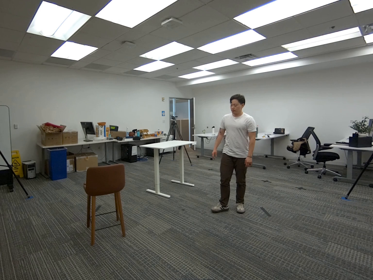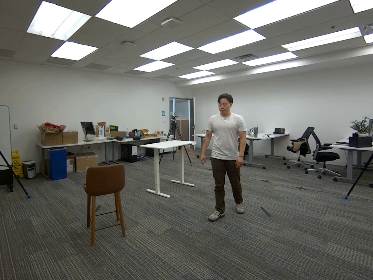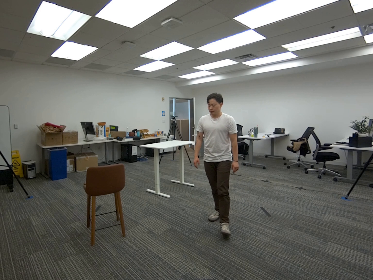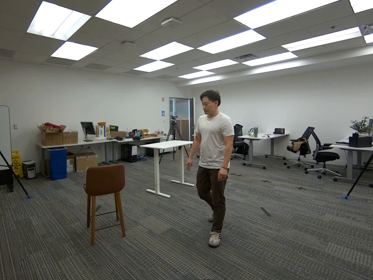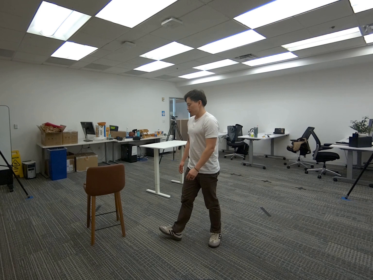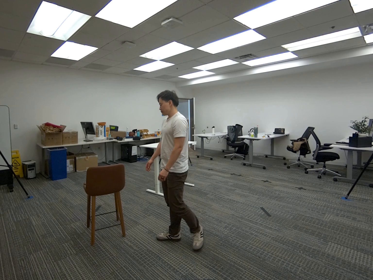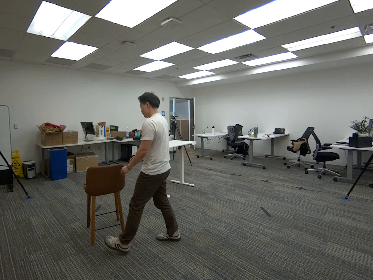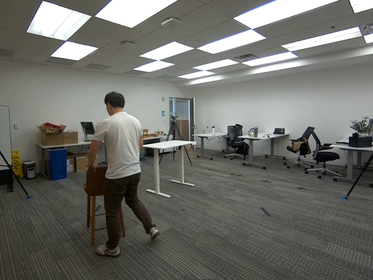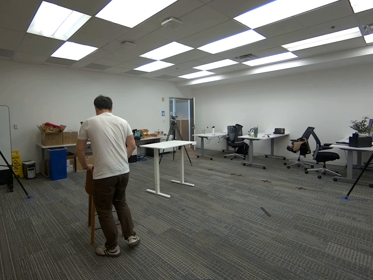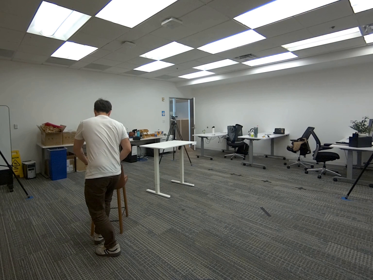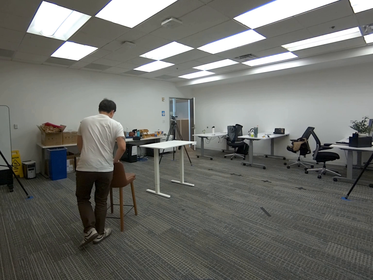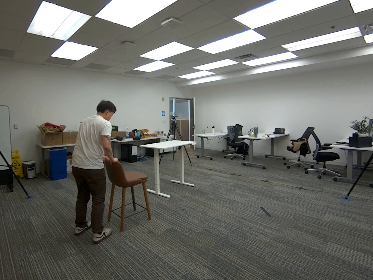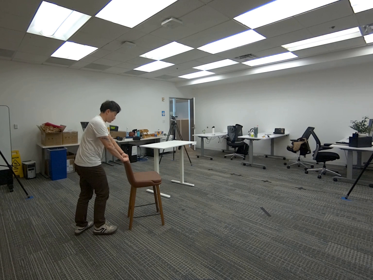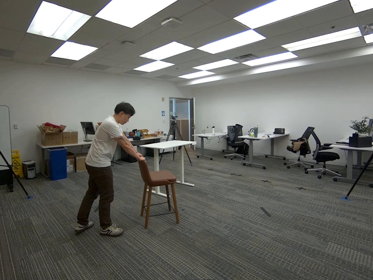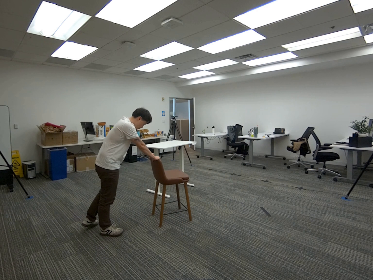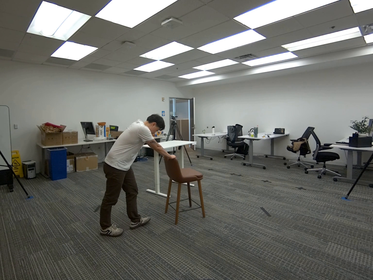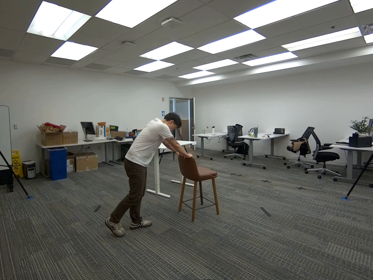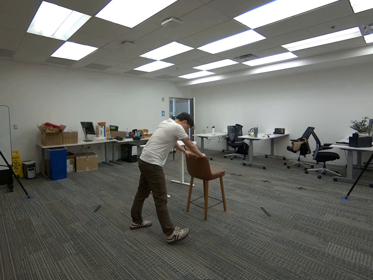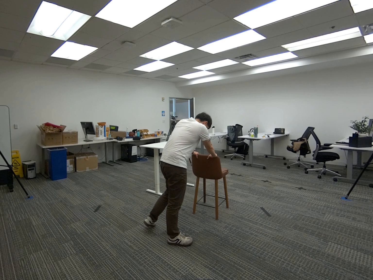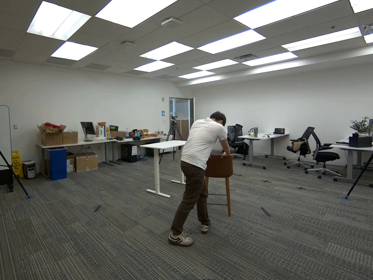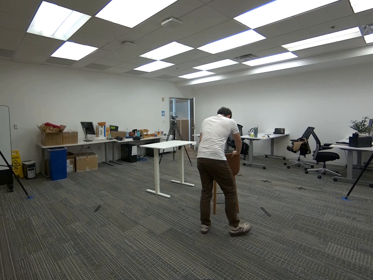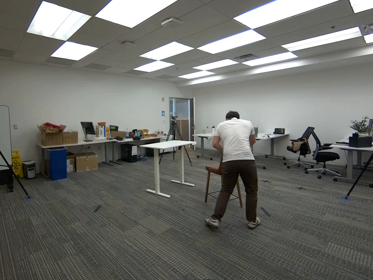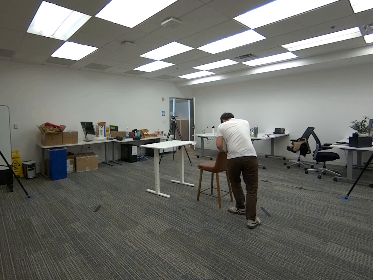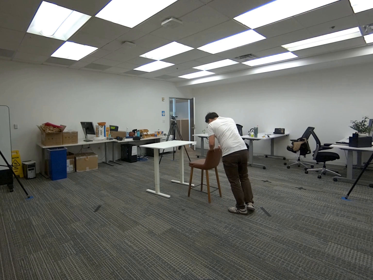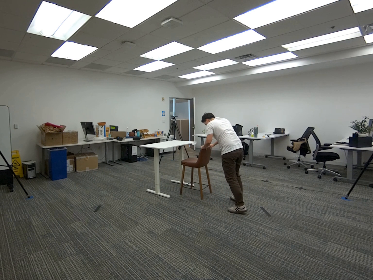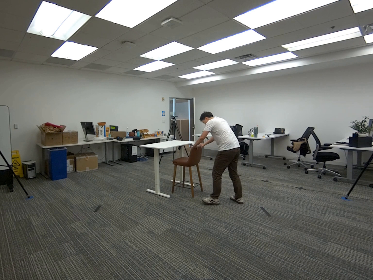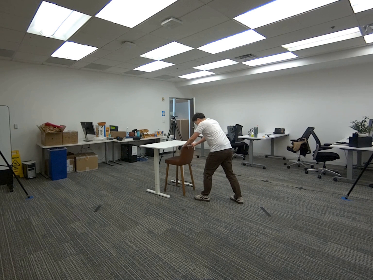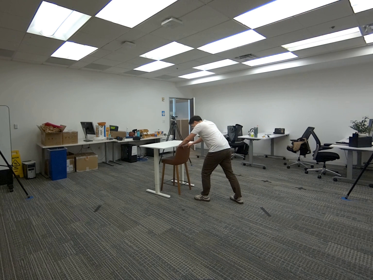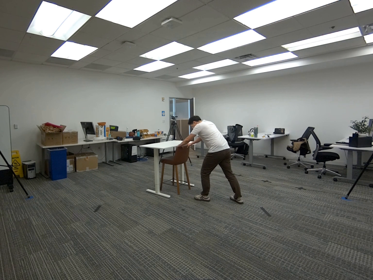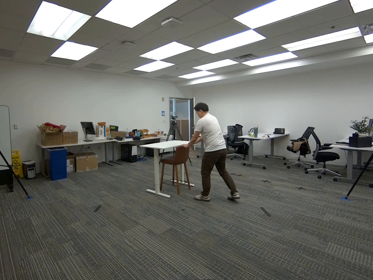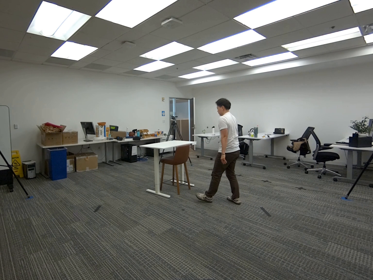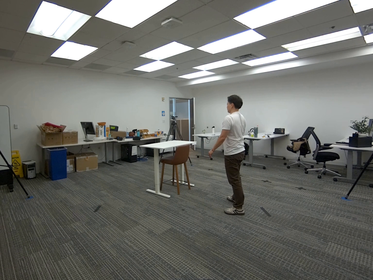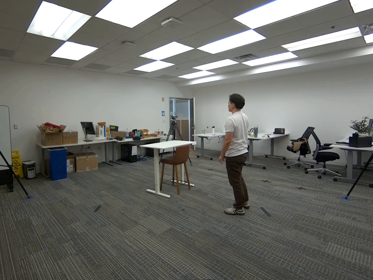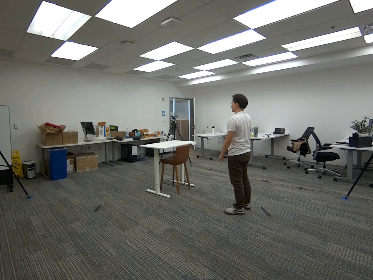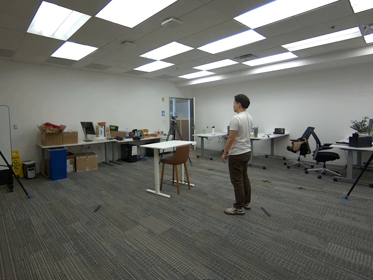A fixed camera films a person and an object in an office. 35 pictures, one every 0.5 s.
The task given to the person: Walk over to the tall bar stool and push the bar stool closer into the desk.
